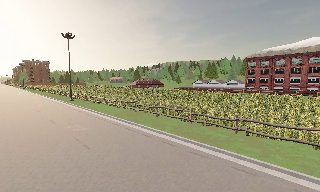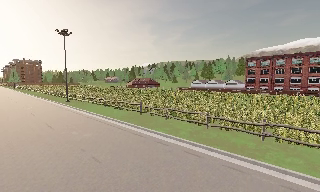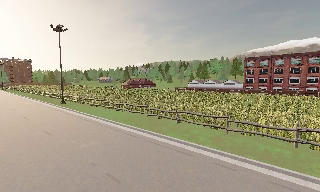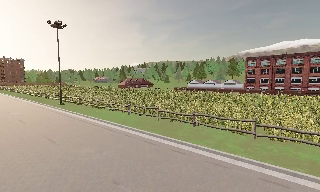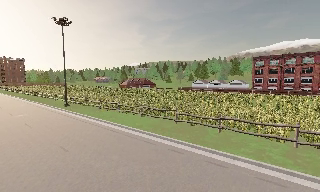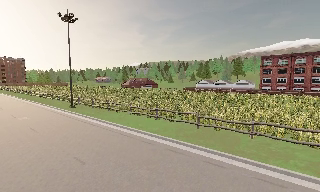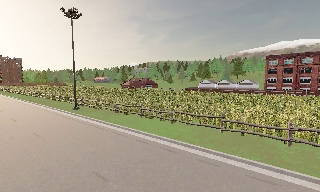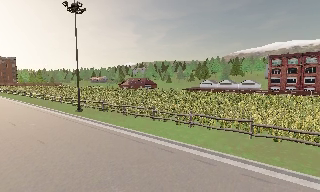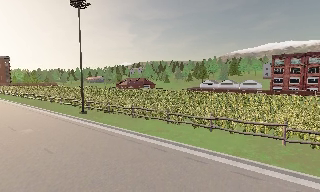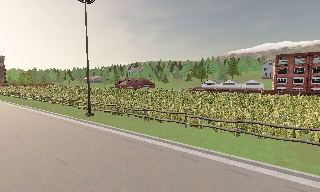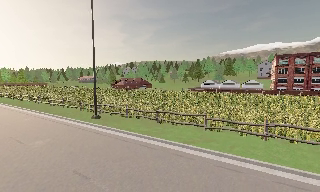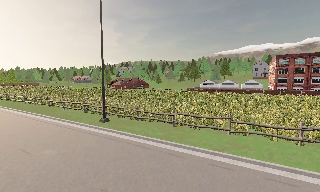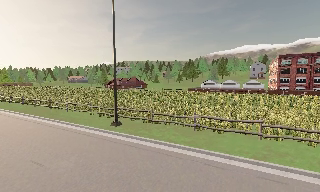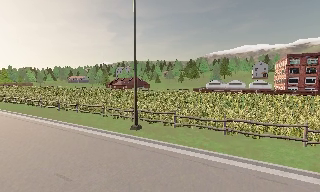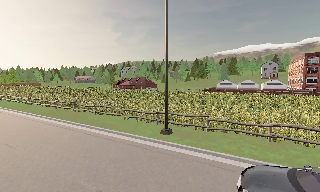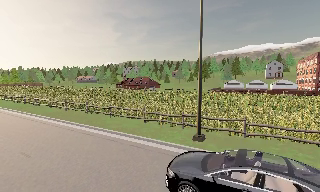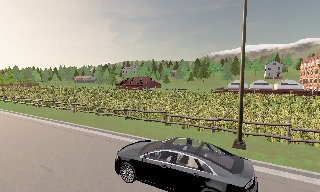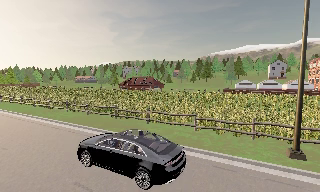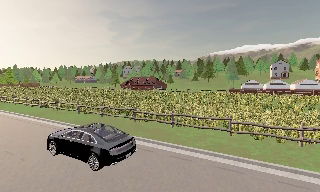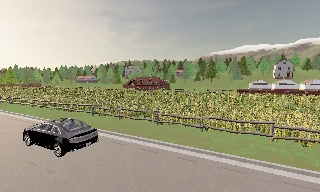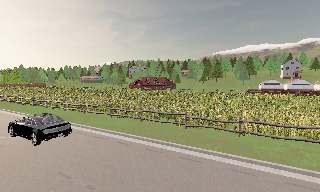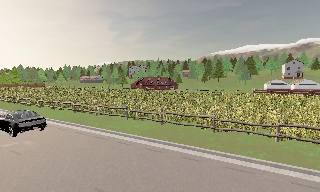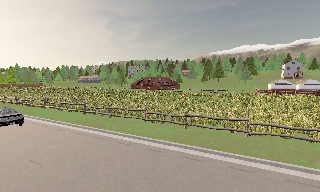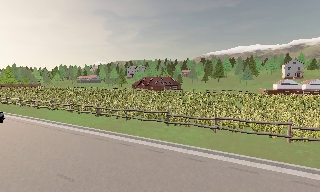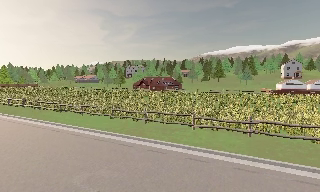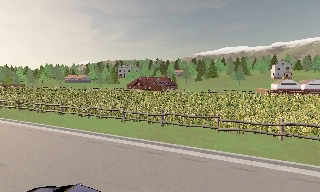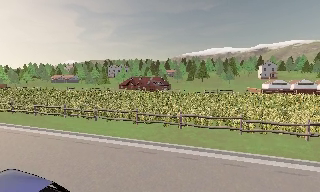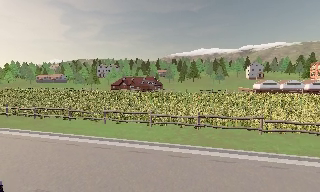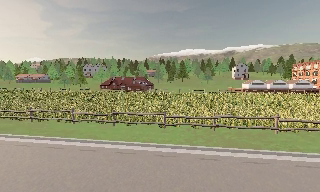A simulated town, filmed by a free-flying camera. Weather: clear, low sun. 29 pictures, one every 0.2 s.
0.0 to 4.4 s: The camera pans to its right, which is clockwise from overhead, by about 15 degrees. It travels to its left and forward, about 45 m, so close, fixed things drift to the right.
4.4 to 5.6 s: The camera pans to its right, which is clockwise from overhead, by about 20 degrees. It travels to its left, about 13 m, so close, fixed things drift to the right.
The film runs forward here.
